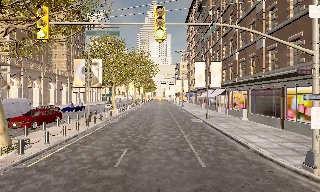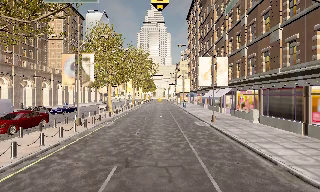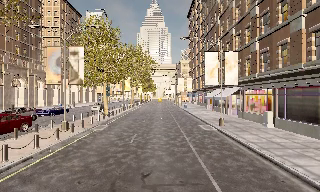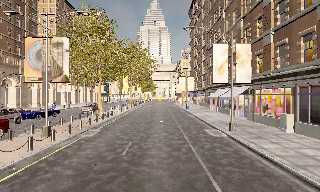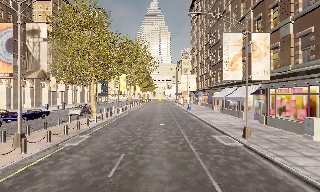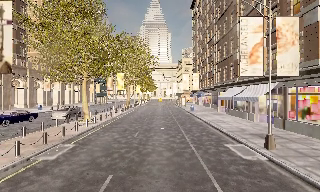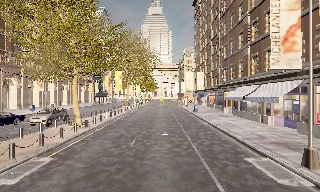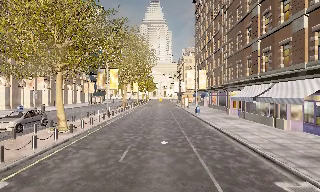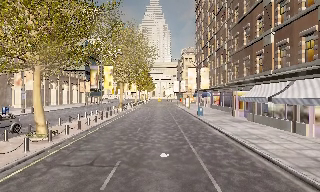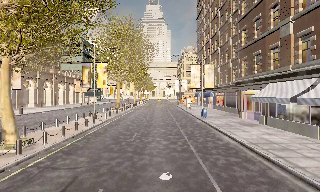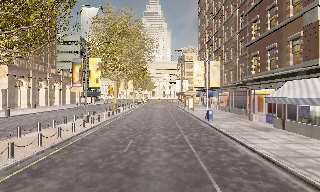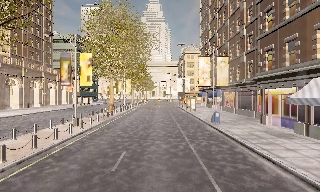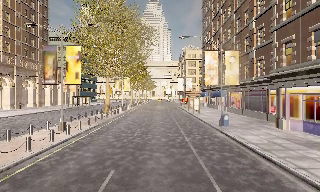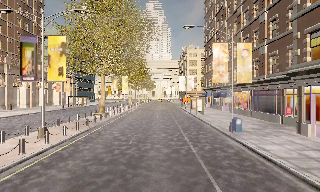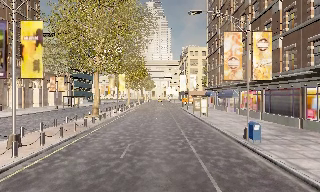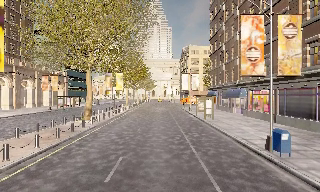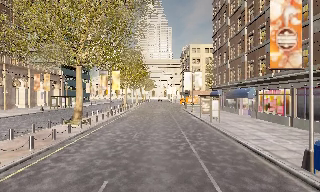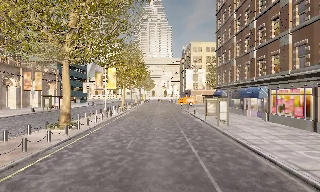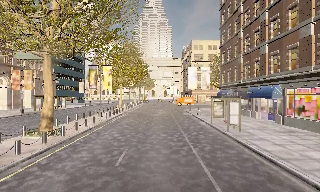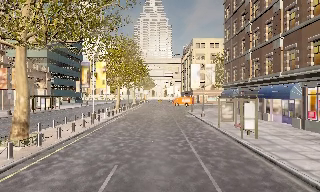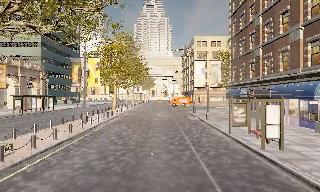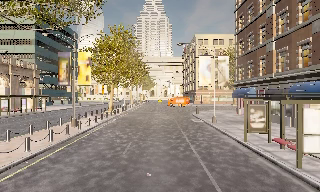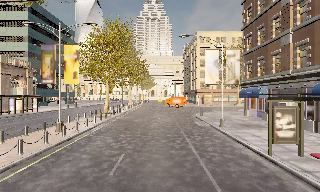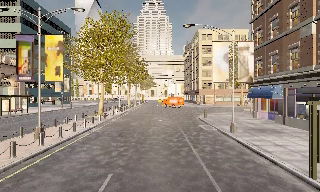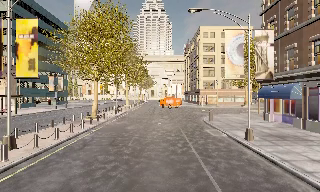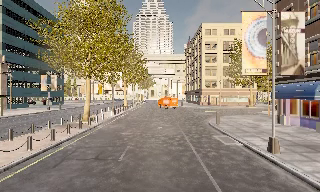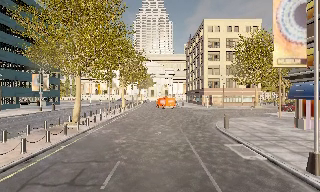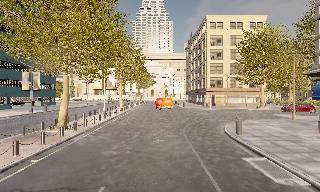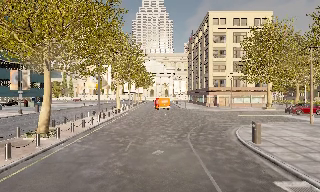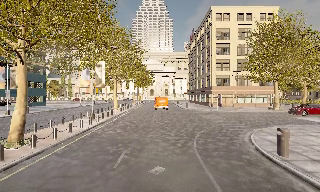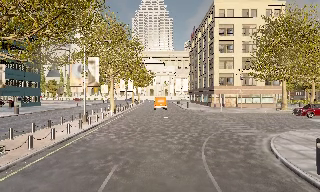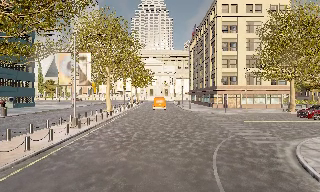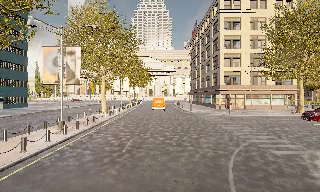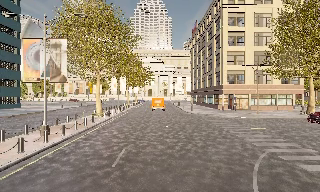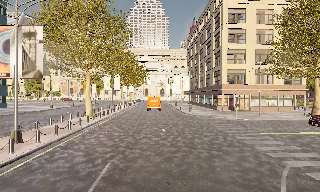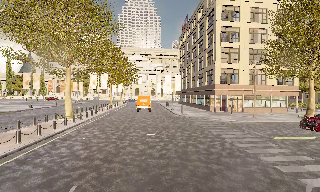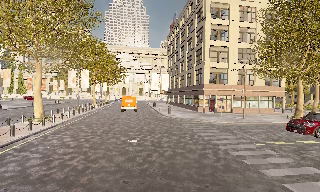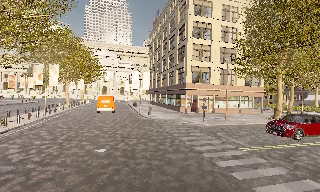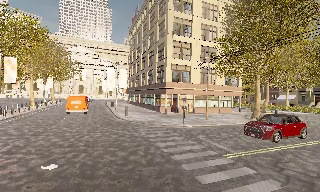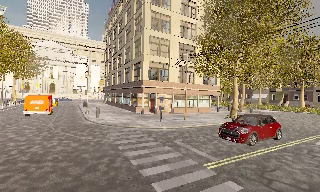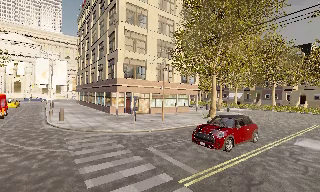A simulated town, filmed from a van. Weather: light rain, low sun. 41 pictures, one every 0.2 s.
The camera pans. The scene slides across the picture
to the left.
The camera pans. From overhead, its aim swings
clockwise.
0.0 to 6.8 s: The camera travels forward, about 65 m, so what stands in front looms larger.
6.8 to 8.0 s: The scene slides to the left, as the camera pans about 35 degrees to its right. It travels forward, about 10 m.
The film runs forward here.
